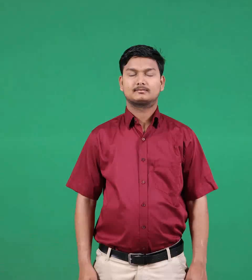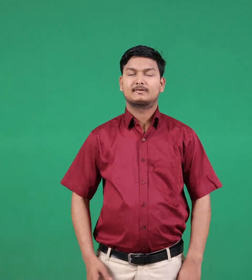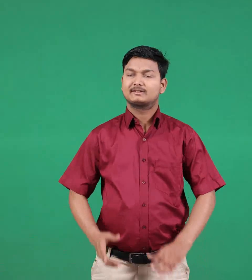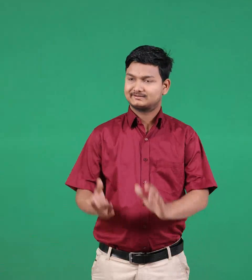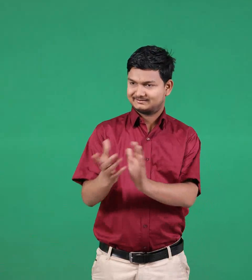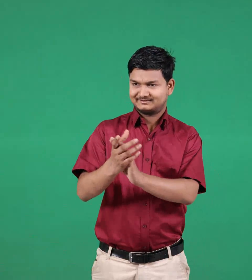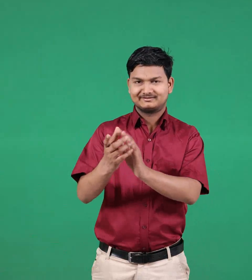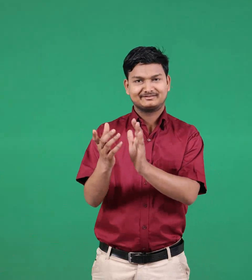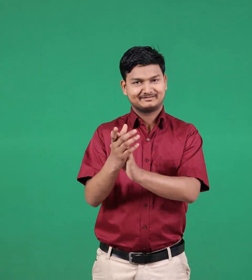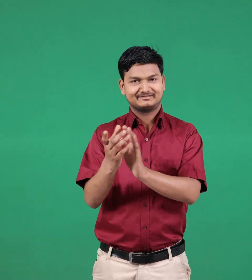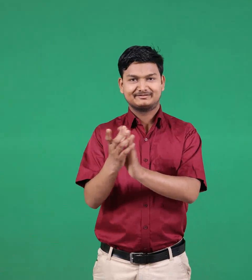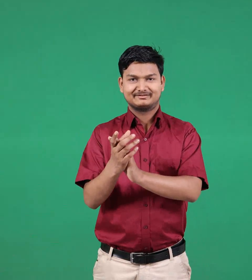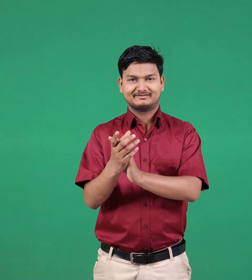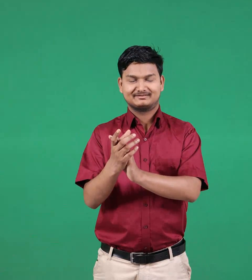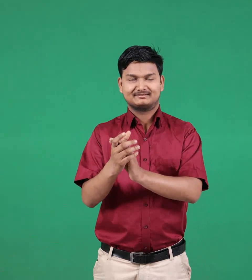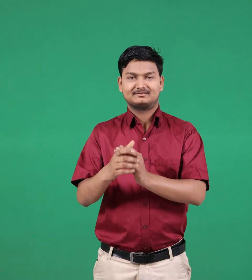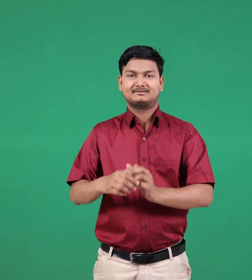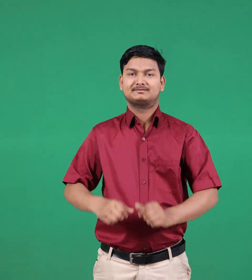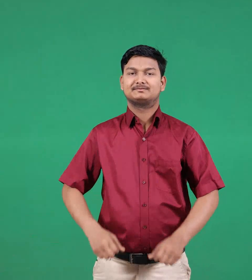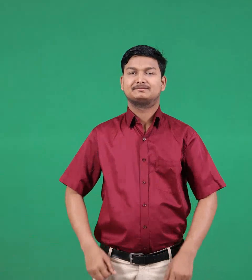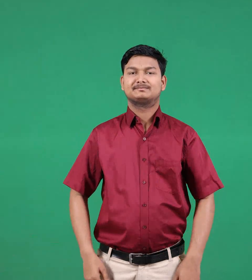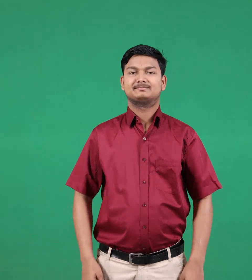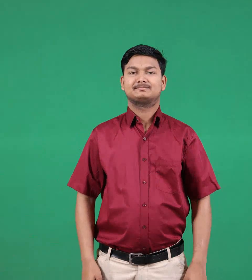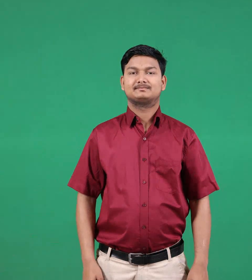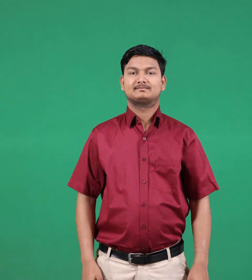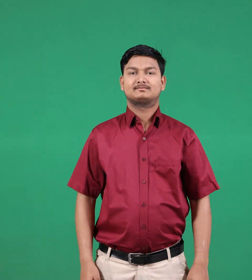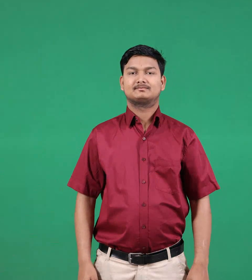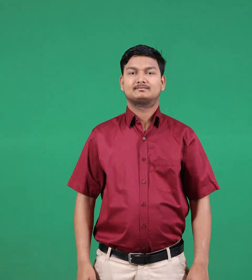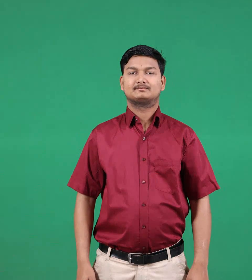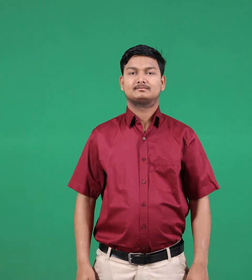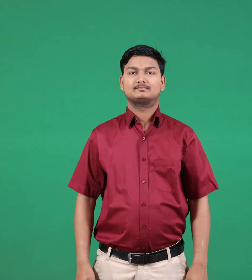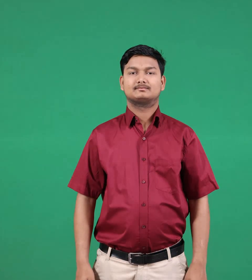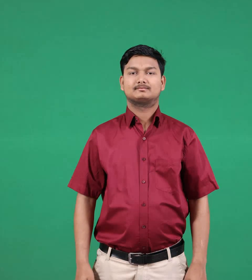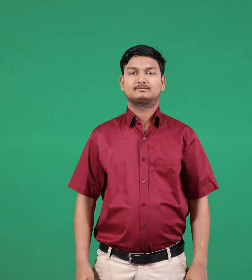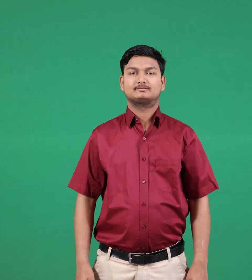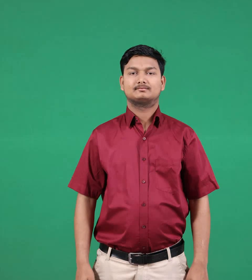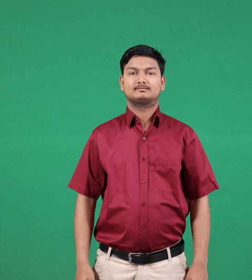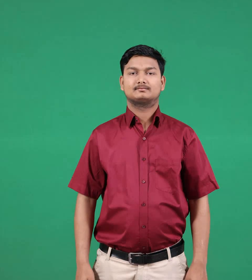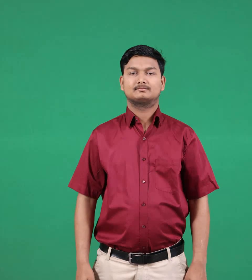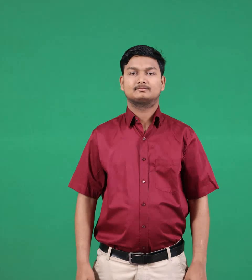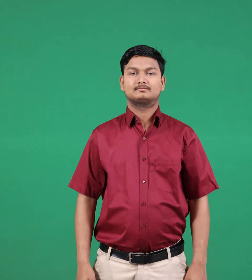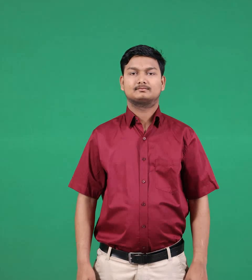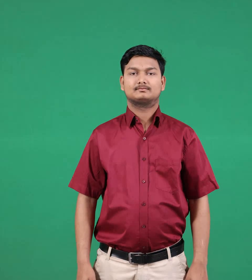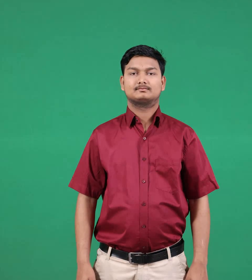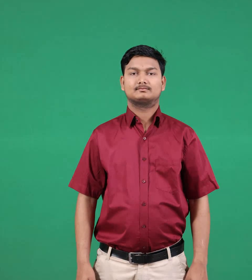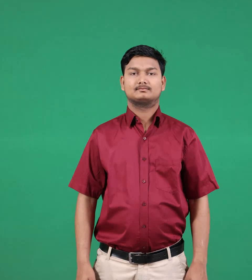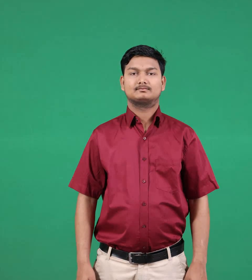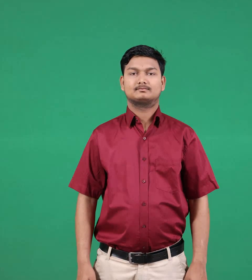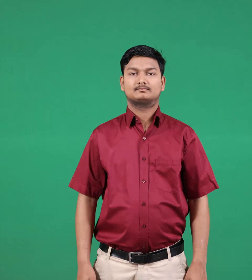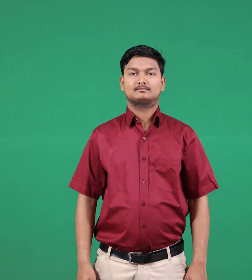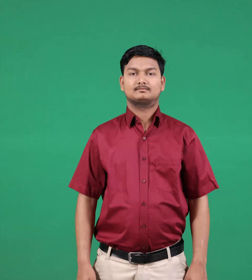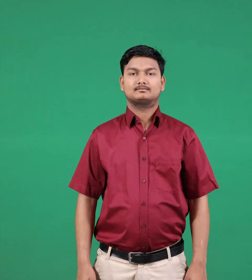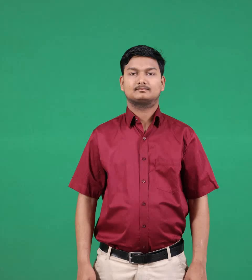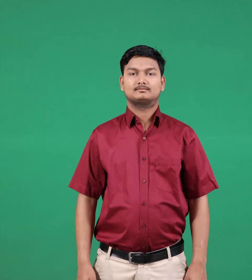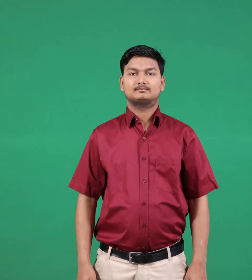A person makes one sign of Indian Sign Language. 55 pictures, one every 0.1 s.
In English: clap
